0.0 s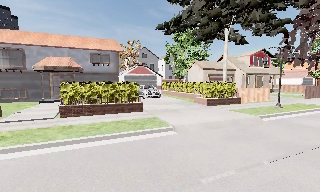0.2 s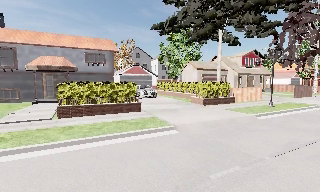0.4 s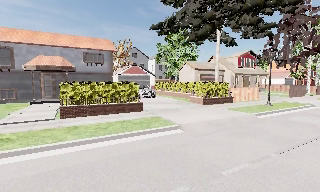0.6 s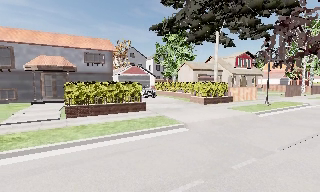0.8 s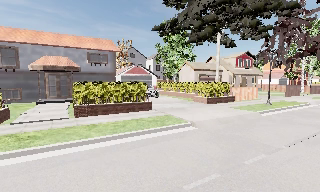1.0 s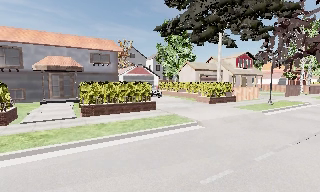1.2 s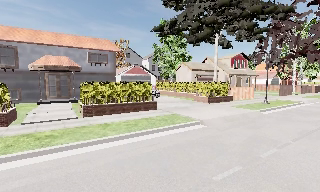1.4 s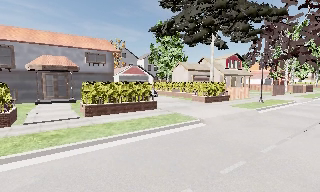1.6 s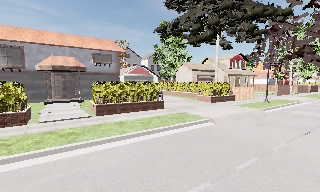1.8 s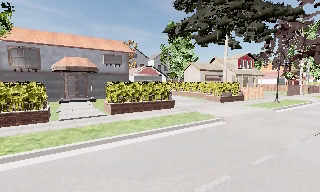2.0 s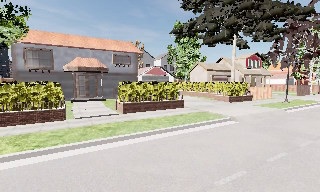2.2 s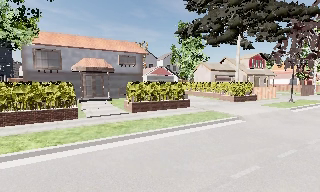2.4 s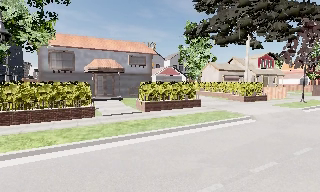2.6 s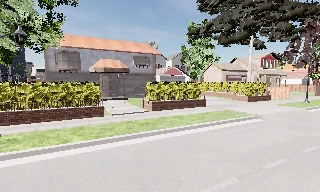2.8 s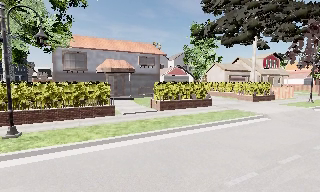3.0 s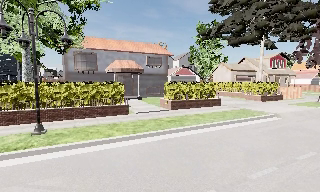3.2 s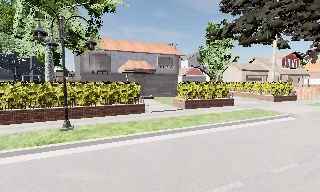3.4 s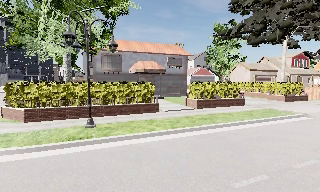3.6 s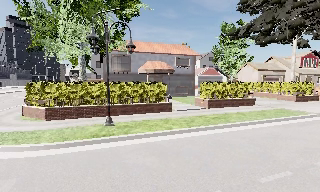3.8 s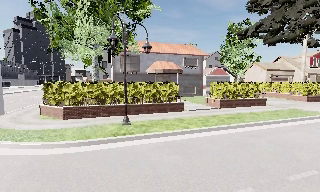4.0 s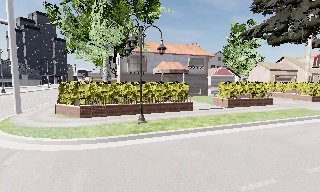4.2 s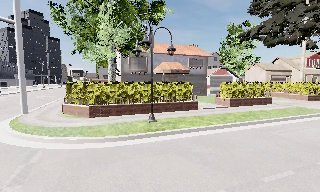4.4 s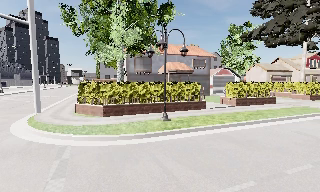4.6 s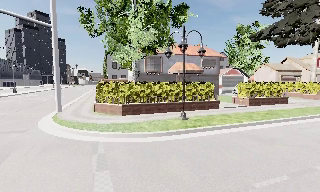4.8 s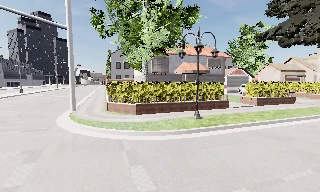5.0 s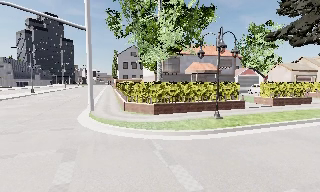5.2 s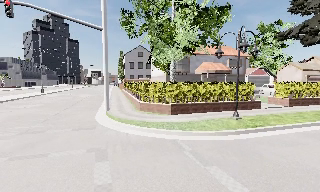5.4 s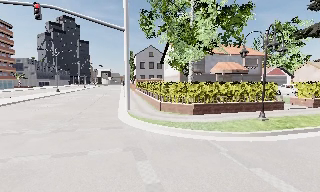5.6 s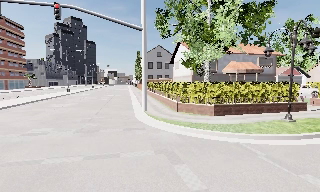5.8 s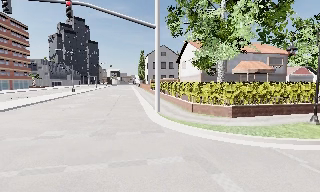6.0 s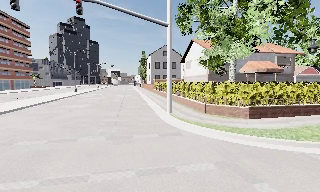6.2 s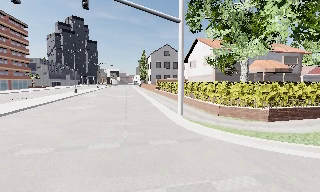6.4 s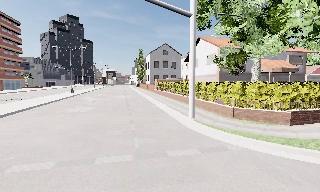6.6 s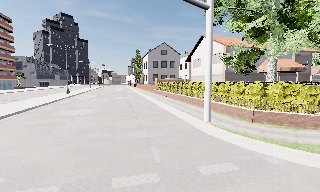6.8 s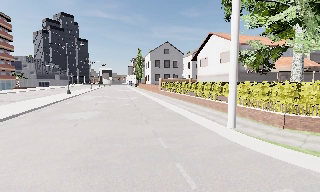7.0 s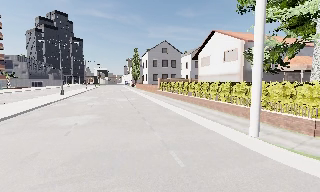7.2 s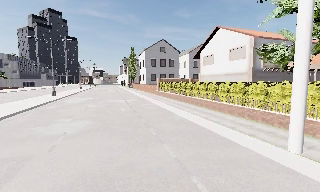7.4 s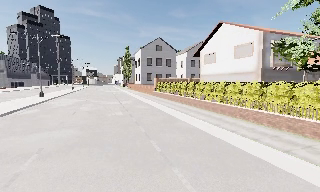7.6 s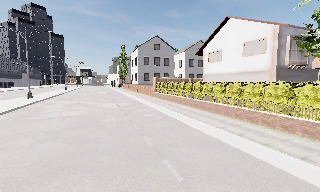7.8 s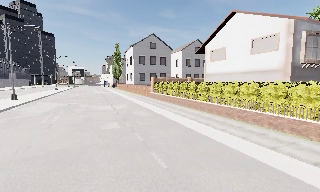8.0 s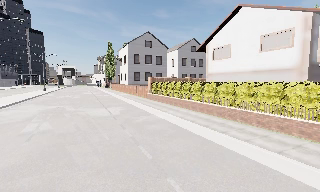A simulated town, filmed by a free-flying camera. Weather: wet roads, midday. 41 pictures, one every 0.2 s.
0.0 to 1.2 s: The camera travels to its left, about 2.5 m.
1.2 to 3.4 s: The camera pans to its left, which is counterclockwise from overhead, by about 10 degrees. It travels to its left and backward, about 6 m, so close, fixed things drift to the right.
3.4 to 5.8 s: The camera travels to its left, about 9 m, so close, fixed things drift to the right.
5.8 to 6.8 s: The camera travels forward and to its left, about 5 m, so what stands in front looms larger.
6.8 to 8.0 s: The camera pans to its right, which is clockwise from overhead, by about 10 degrees. It travels forward, about 9 m, so what stands in front looms larger.
The film runs forward here.
